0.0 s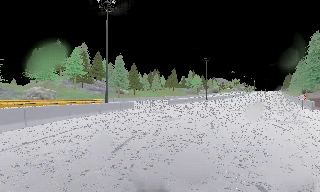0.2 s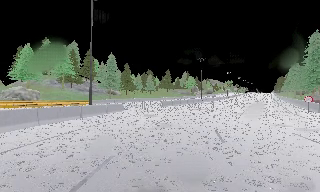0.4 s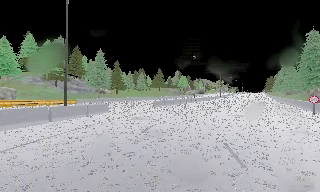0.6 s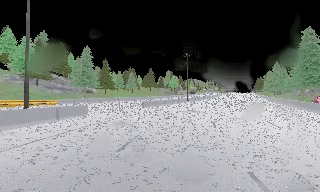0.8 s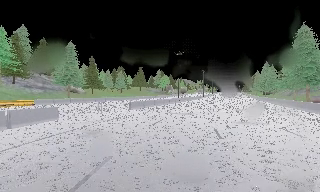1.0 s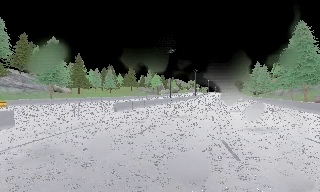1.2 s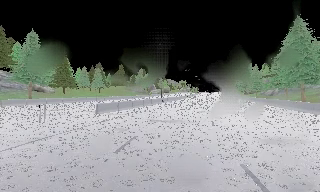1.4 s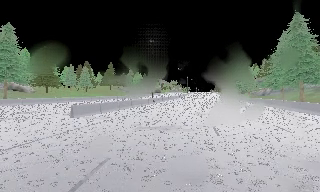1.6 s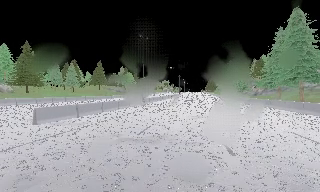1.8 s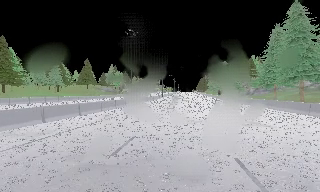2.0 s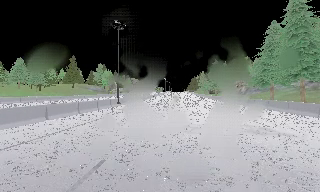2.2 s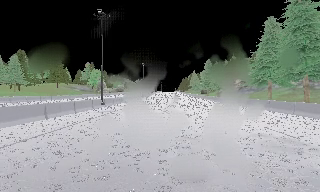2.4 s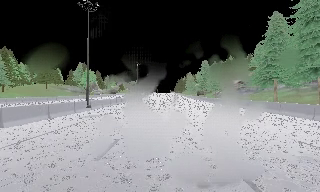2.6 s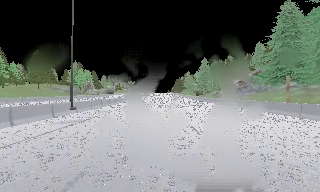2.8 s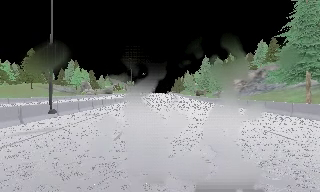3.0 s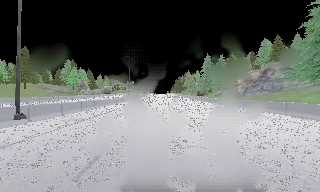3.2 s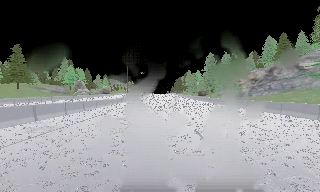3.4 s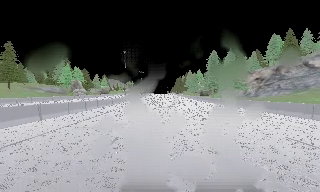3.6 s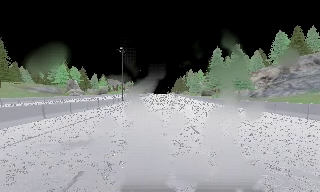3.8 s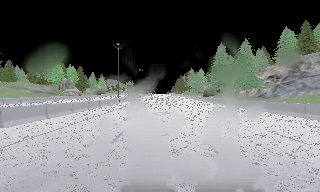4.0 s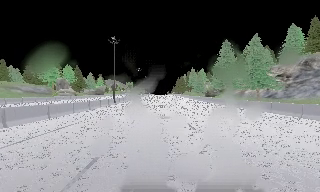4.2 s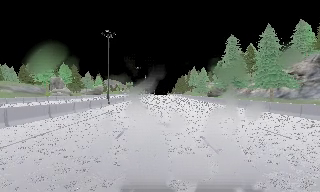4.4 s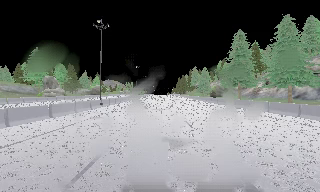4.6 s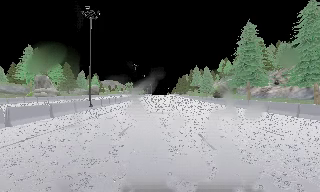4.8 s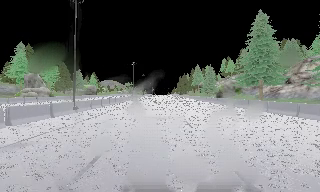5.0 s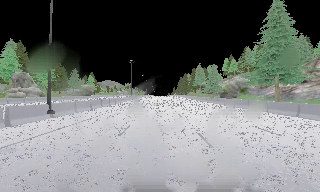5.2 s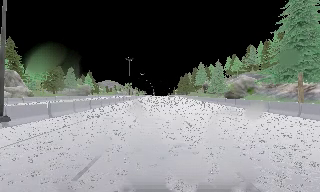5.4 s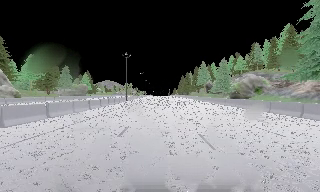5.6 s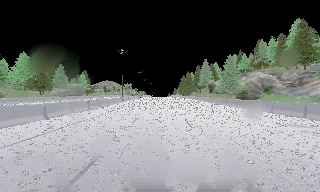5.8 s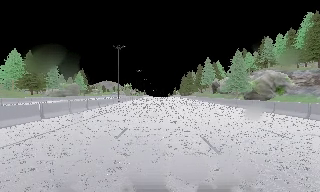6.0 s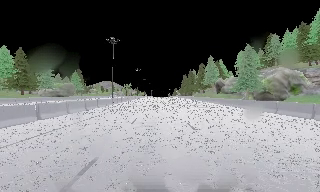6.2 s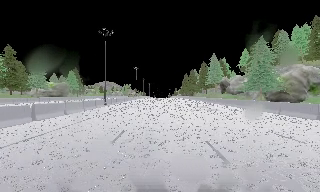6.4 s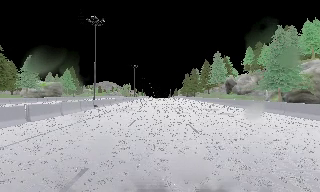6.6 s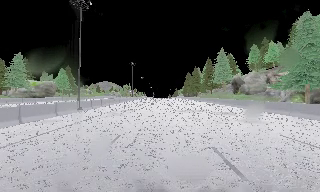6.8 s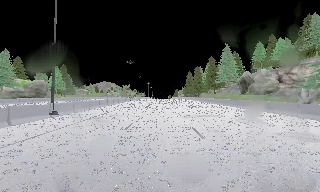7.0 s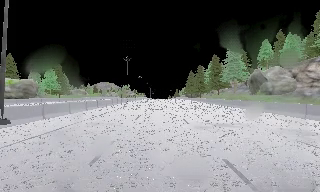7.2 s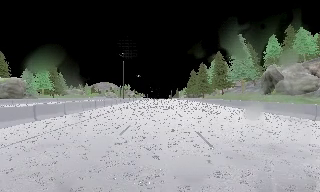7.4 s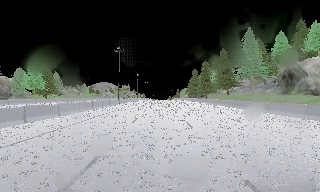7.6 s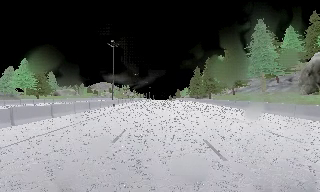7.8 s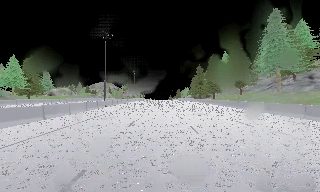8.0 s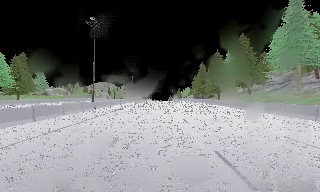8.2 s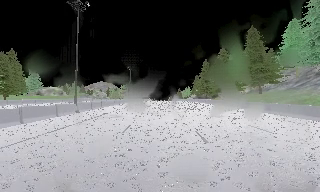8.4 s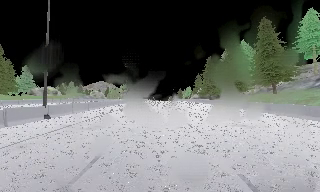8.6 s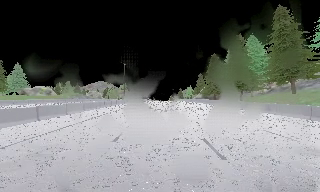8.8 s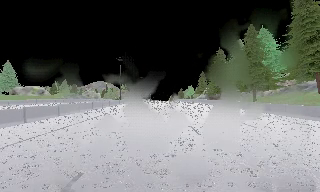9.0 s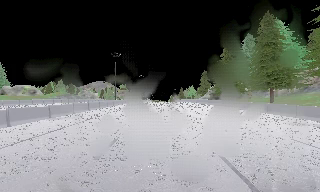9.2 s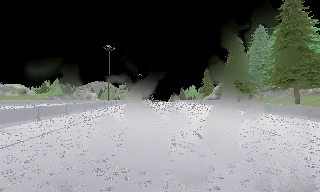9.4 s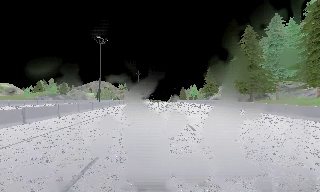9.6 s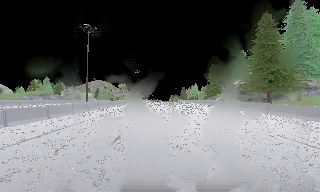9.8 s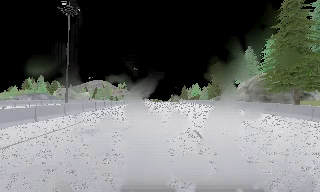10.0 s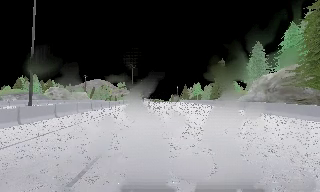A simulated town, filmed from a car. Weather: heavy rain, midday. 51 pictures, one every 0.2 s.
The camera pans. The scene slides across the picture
to the left.
The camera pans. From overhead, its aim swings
clockwise.
0.0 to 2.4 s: The camera swings to its right by about 35 degrees, and the scene slides to the left. It travels forward, about 30 m.
2.4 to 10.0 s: The camera travels forward, about 145 m, so what stands in front looms larger.
The film runs forward here.
